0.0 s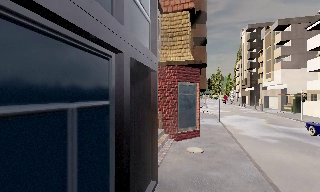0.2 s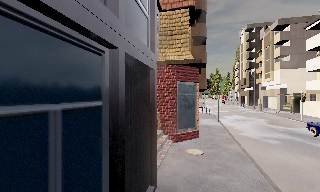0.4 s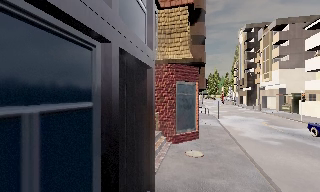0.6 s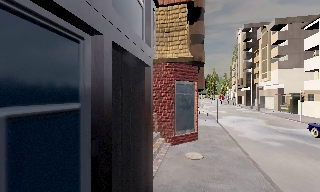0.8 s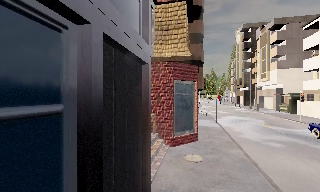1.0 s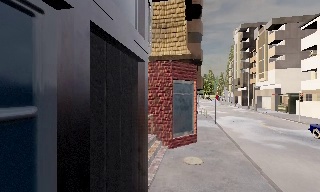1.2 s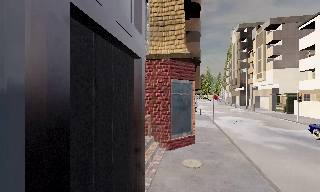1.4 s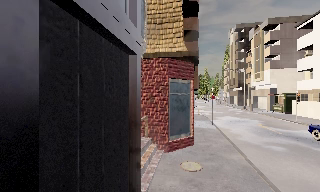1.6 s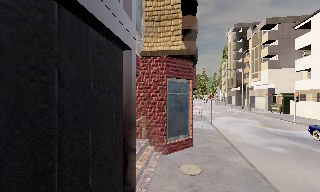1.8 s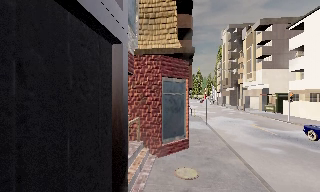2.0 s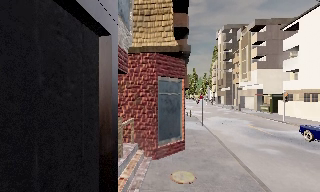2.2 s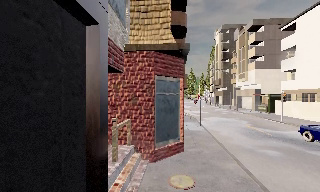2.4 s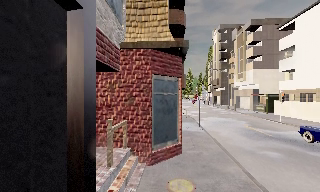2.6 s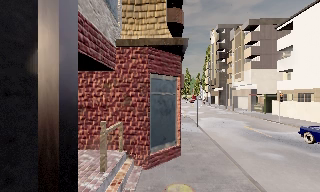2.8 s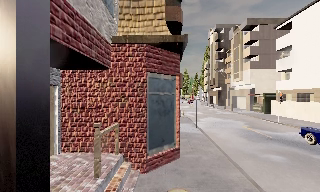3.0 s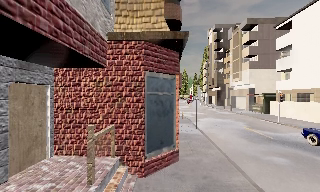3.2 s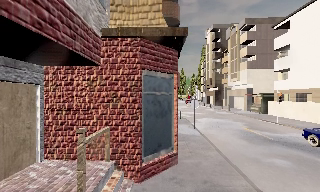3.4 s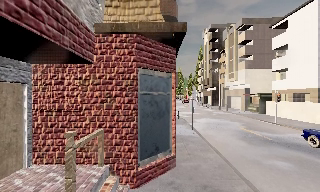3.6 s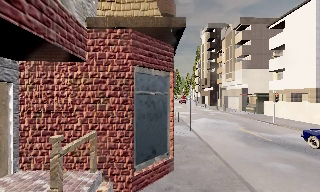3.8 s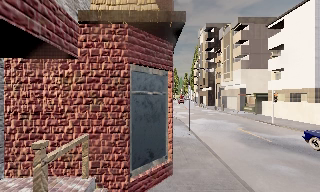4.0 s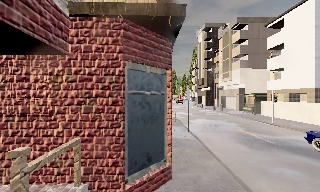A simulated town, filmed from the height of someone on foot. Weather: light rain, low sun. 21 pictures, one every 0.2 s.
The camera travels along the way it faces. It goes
forward.
0.0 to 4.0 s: The camera swings to its right by about 15 degrees, and the scene slides to the left. It travels forward, about 5 m, so what stands in front looms larger.
The film runs forward here.
